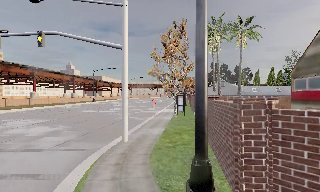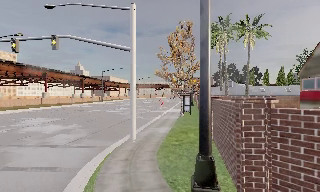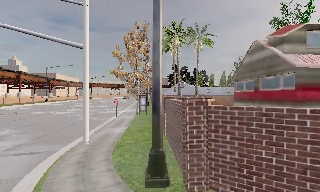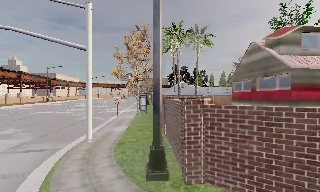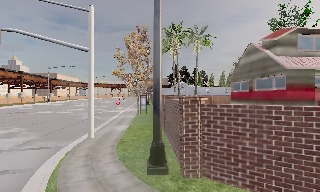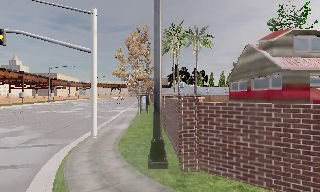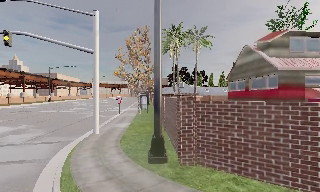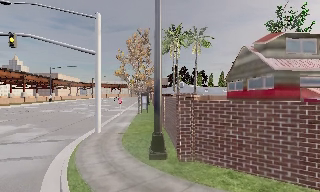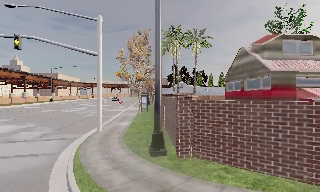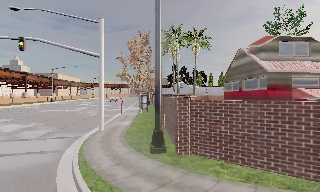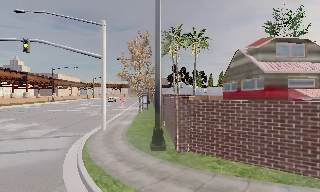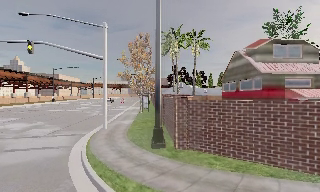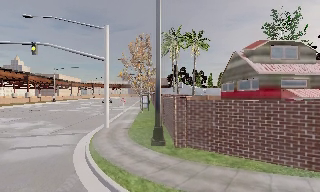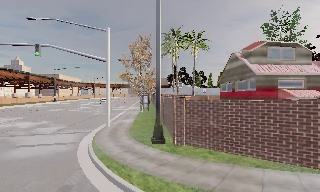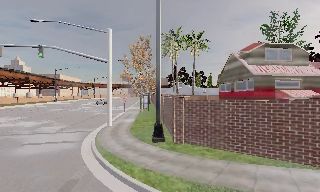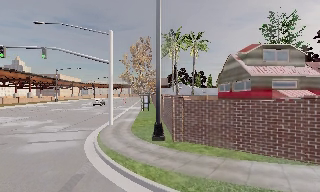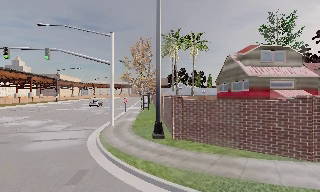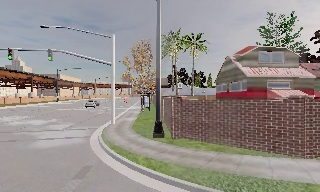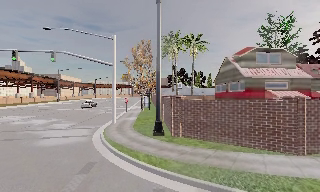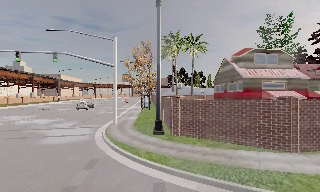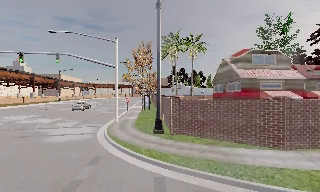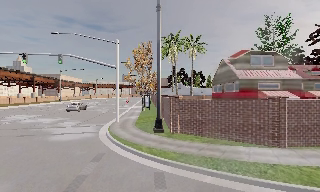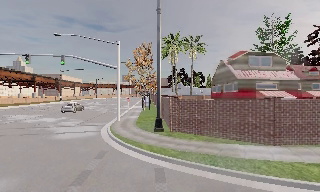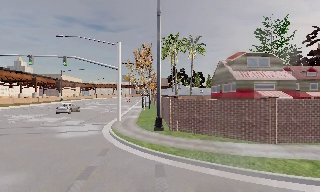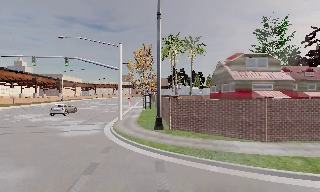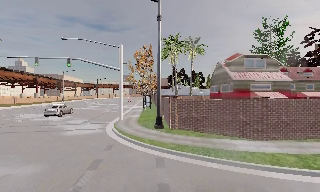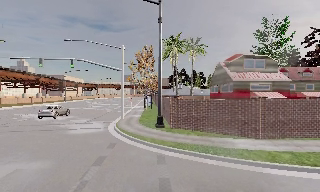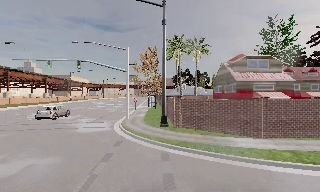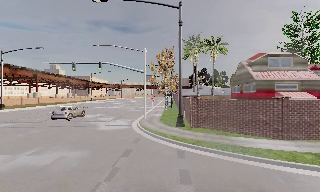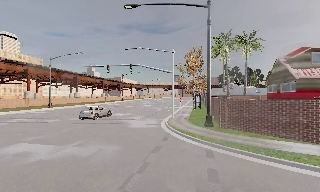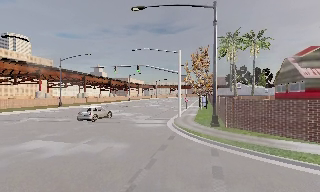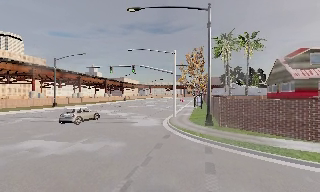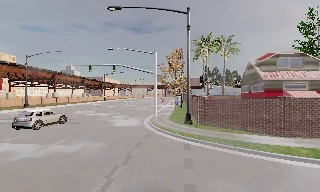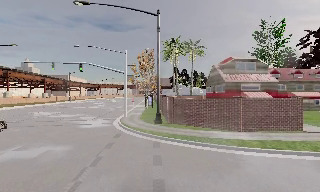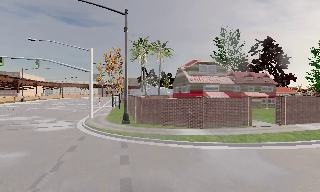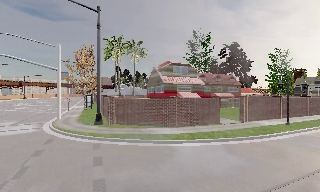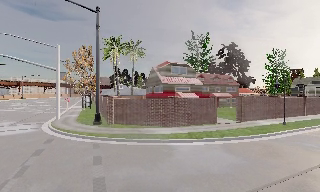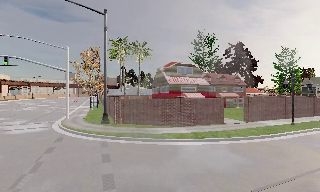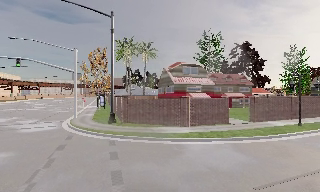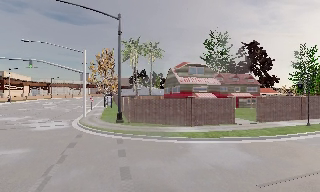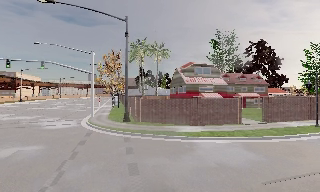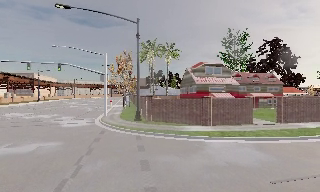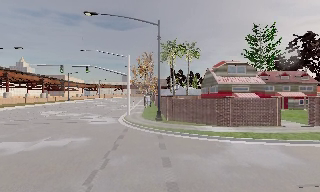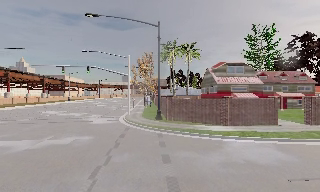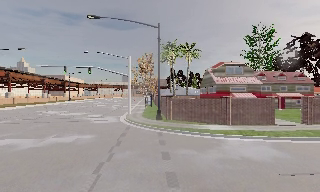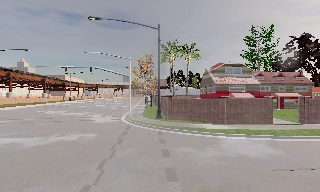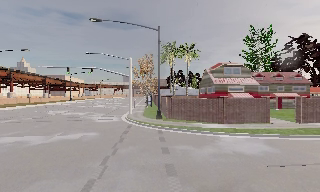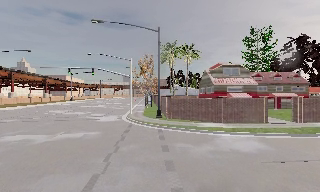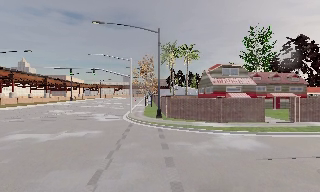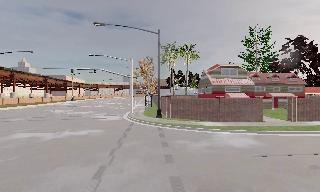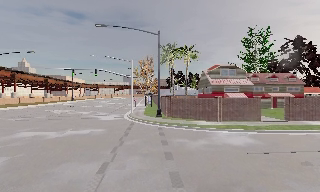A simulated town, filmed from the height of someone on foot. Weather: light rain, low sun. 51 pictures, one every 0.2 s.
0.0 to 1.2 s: The camera swings to its right by about 15 degrees, and the scene slides to the left. It travels backward, about 2 m, so what stands in front gets smaller.
1.2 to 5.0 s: The camera travels backward, about 6 m, so what stands in front gets smaller.
5.0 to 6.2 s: The camera swings to its left by about 20 degrees, and the scene slides to the right. It travels backward, about 2 m, so what stands in front gets smaller.
6.2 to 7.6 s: The scene slides to the left, as the camera pans about 35 degrees to its right. It travels backward, about 1.5 m.
7.6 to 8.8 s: The scene slides to the right, as the camera pans about 15 degrees to its left. It travels backward, about 1.5 m, so what stands in front gets smaller.
8.8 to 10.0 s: The camera travels backward, about 2 m, so what stands in front gets smaller.
The film runs backward here.
